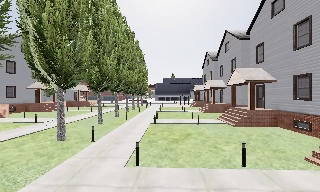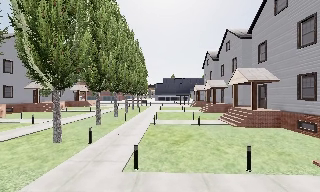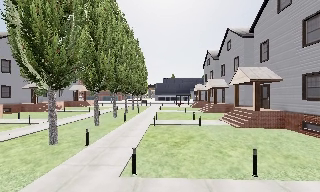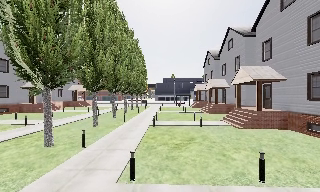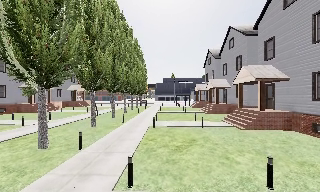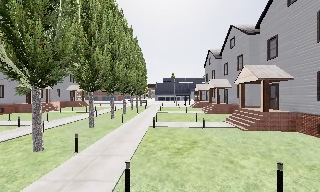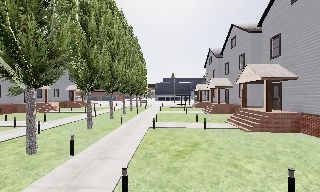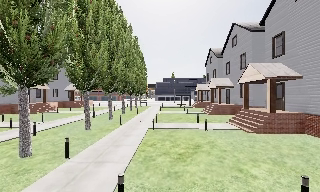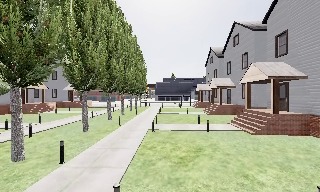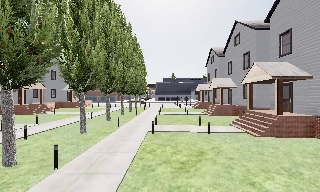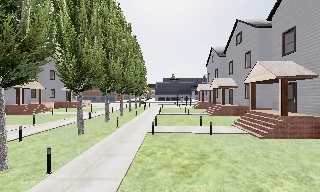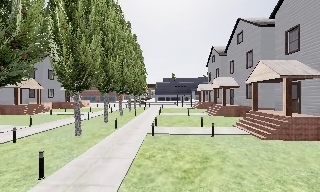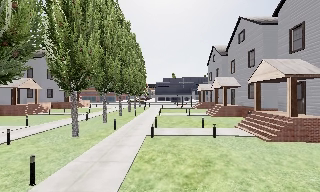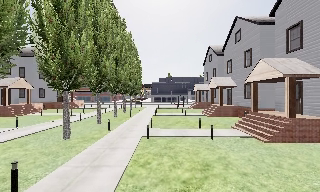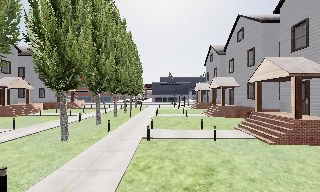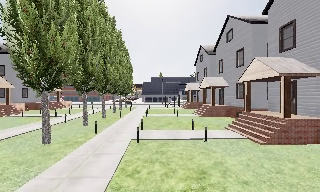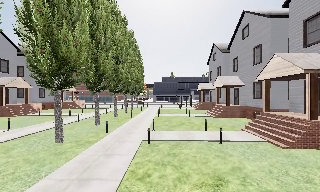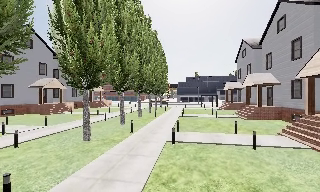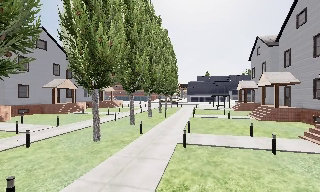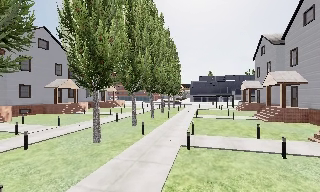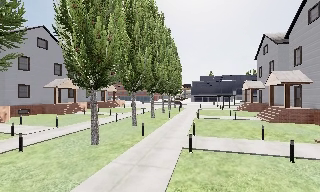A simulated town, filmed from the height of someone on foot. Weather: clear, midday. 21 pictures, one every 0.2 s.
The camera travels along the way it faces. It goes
forward.
0.0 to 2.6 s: The camera travels forward, about 4.5 m, so what stands in front looms larger.
2.6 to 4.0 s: The scene slides to the right, as the camera pans about 15 degrees to its left. It travels forward, about 2.5 m, so what stands in front looms larger.
The film runs forward here.
